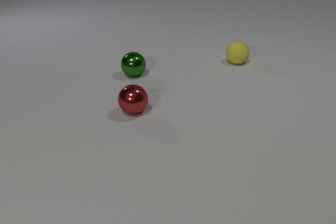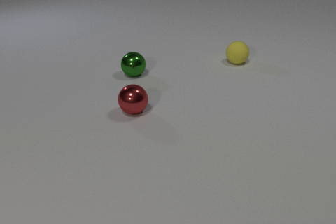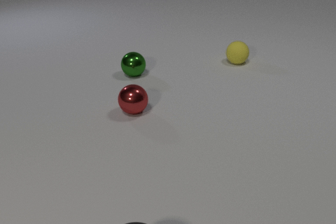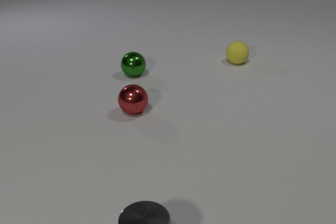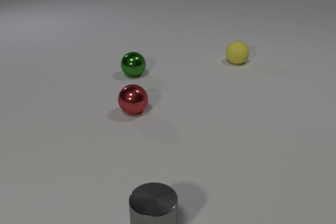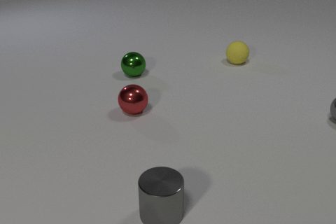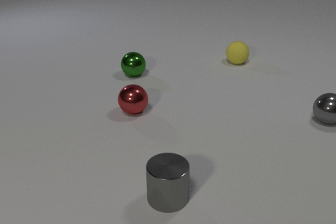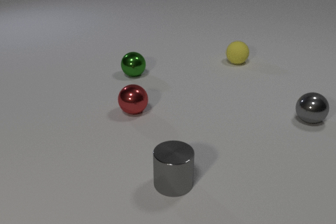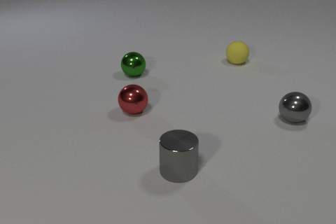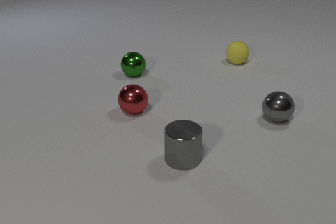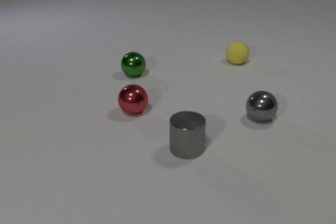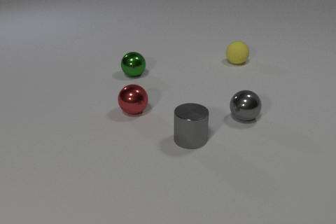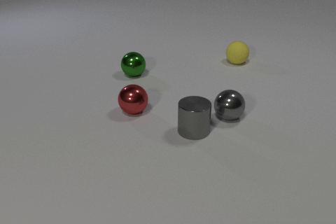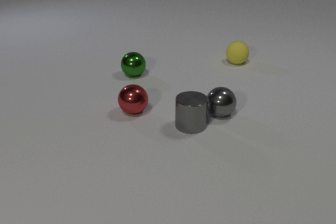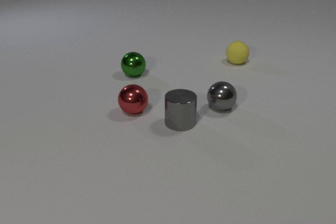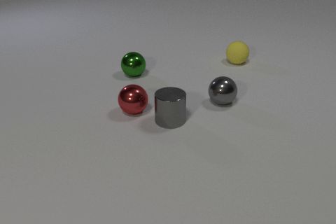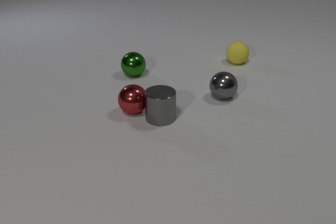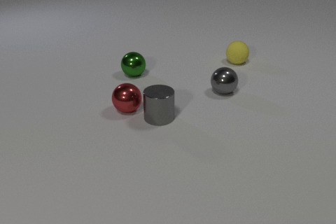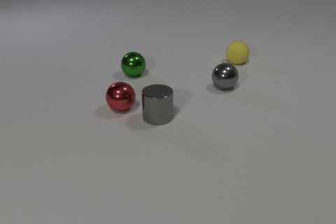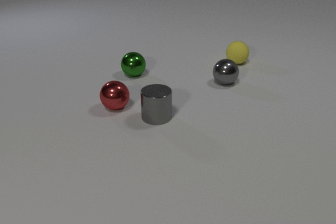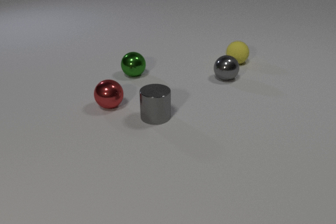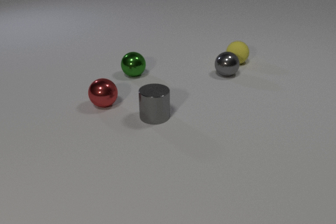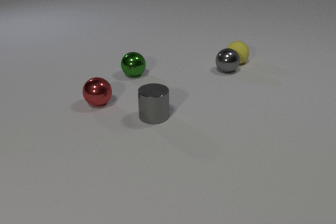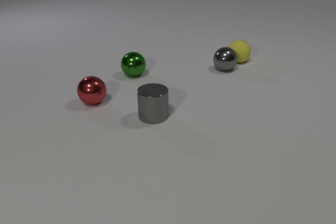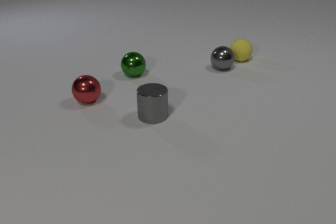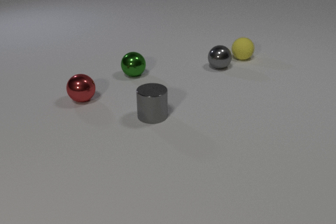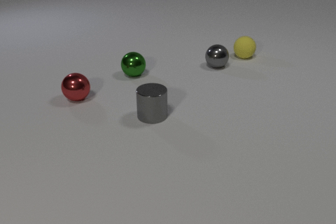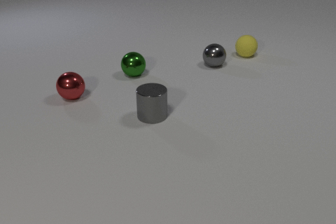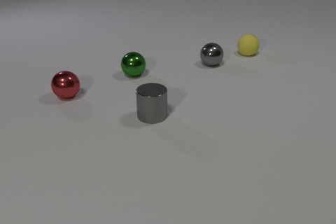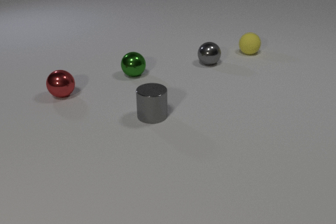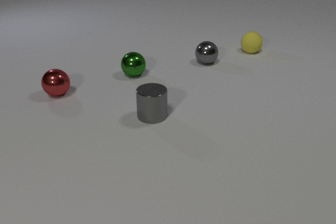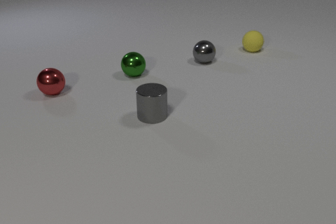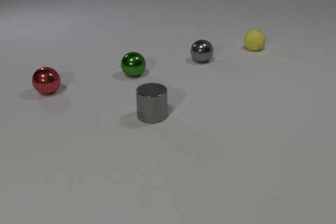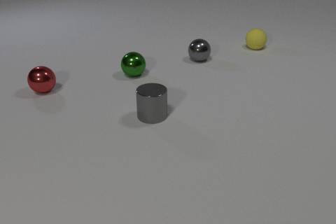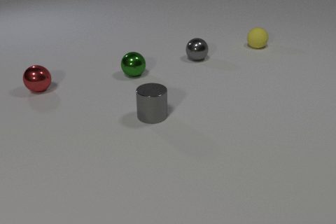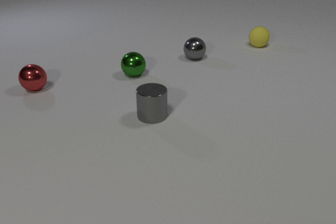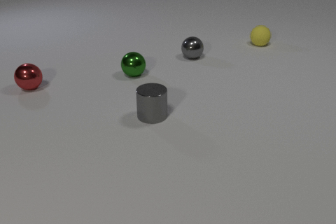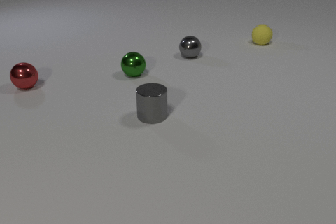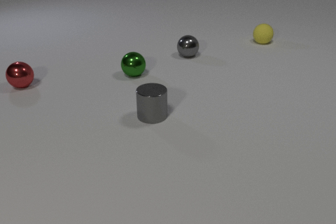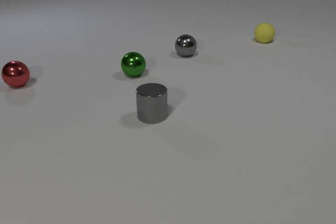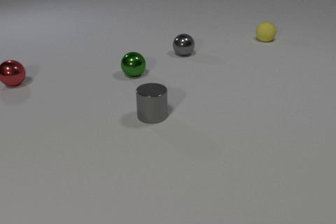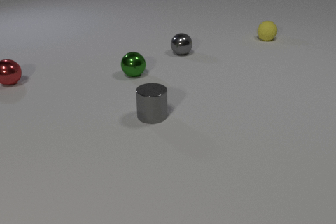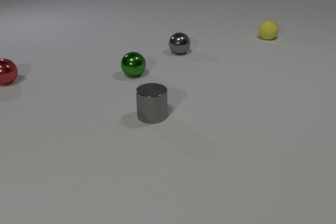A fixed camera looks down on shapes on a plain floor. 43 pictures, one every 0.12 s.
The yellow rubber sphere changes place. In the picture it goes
away from the camera.
The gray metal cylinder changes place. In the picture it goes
away from the camera.
0.00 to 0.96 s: The gray metal cylinder comes in at the bottom edge, slides away from the camera. The gray metal sphere comes in at the right edge, rolls to the left.
0.96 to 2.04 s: The gray metal cylinder slides away from the camera. The gray metal sphere rolls to the left and away from the camera. The red metal sphere rolls to the left. The gray metal cylinder and the gray metal sphere collide. The gray metal cylinder and the red metal sphere collide.
2.04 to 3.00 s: The gray metal cylinder slides to the left. The gray metal sphere rolls away from the camera. The red metal sphere rolls to the left and away from the camera. The yellow rubber sphere rolls away from the camera and to the right. The gray metal sphere and the yellow rubber sphere collide.
3.00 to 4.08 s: The gray metal sphere rolls to the left and away from the camera. The red metal sphere rolls to the left and away from the camera. The yellow rubber sphere rolls away from the camera.
4.08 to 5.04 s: The gray metal sphere rolls to the left and away from the camera. The red metal sphere rolls to the left and away from the camera. The yellow rubber sphere rolls away from the camera.
What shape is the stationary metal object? sphere.
What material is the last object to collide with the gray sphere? rubber.
What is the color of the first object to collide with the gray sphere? gray.
